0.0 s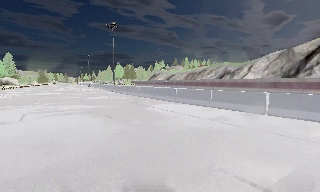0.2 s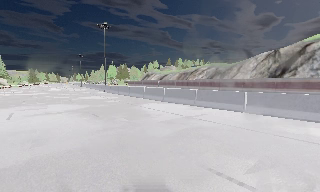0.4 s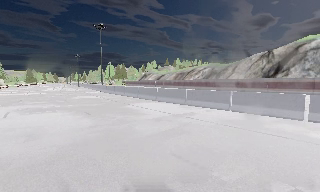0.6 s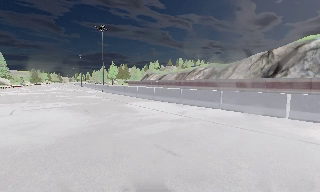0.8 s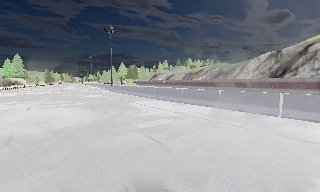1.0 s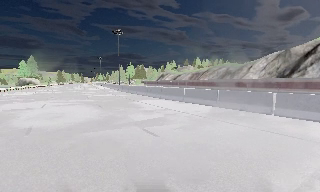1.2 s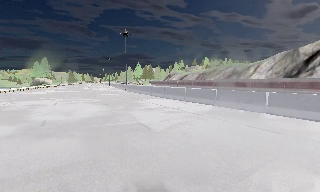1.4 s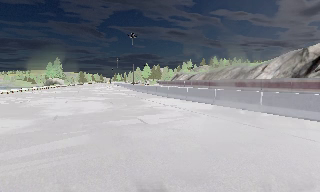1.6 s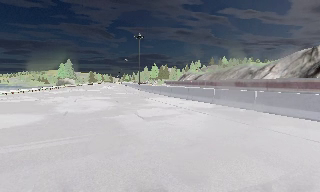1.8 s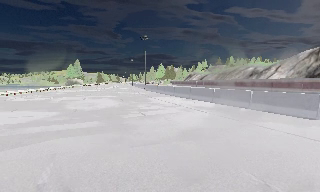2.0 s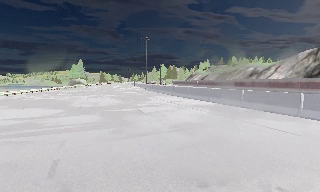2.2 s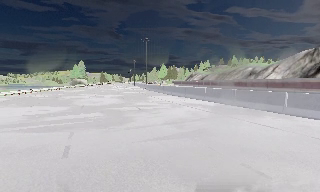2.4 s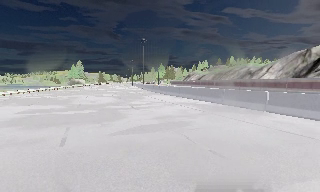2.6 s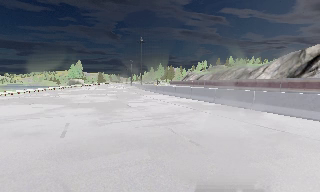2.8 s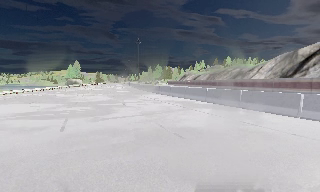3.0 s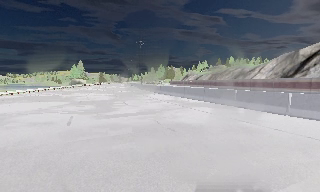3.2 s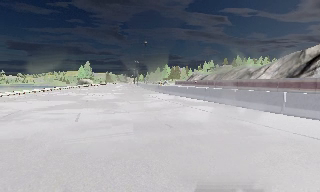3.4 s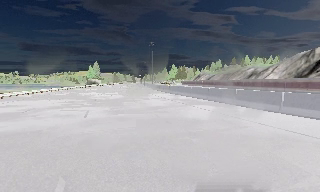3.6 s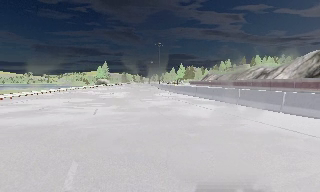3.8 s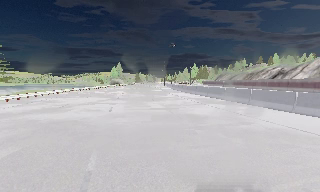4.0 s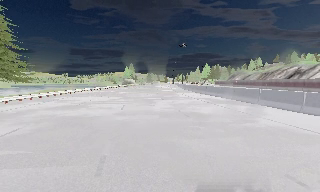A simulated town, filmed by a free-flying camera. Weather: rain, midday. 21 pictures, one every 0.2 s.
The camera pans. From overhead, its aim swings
counterclockwise.
0.0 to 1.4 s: The camera pans to its left, which is counterclockwise from overhead, by about 10 degrees. It travels backward and to its right, about 6 m, so what stands in front gets smaller.
1.4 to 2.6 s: The camera travels backward and to its right, about 5 m, so what stands in front gets smaller.
2.6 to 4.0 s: The camera pans to its left, which is counterclockwise from overhead, by about 15 degrees. It travels backward and to its right, about 4.5 m, so what stands in front gets smaller.
The film runs forward here.
